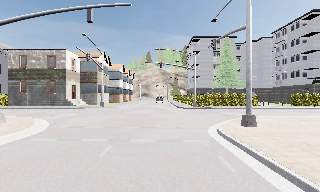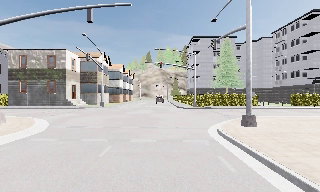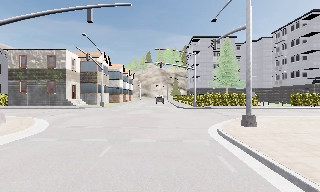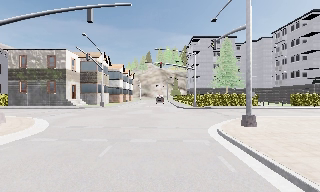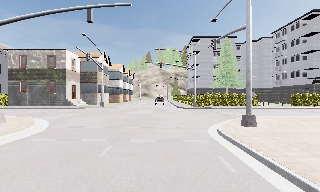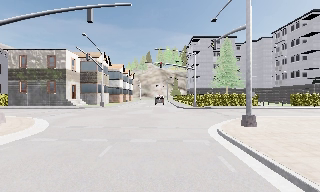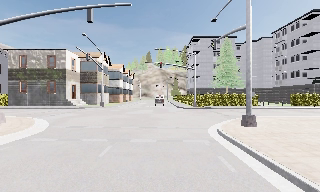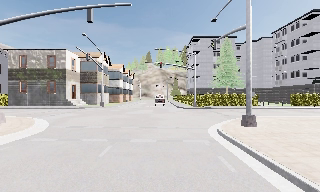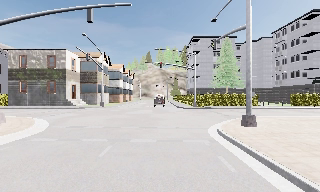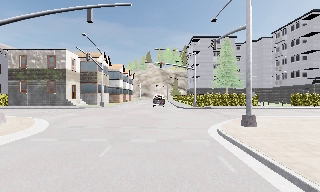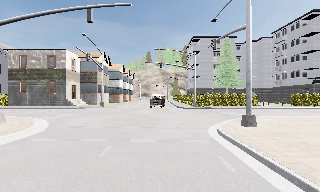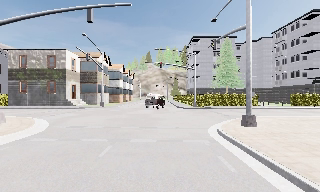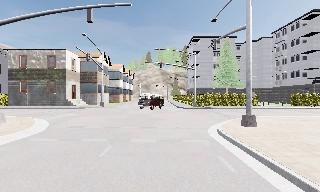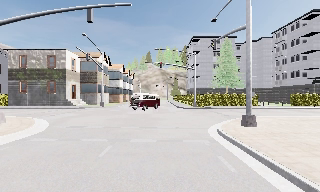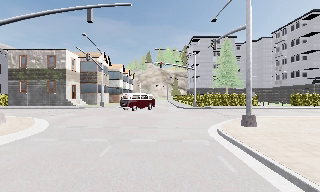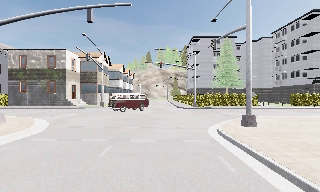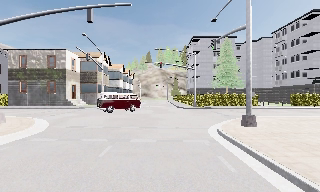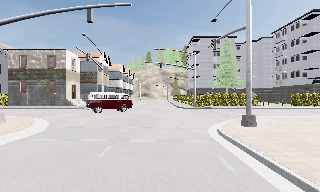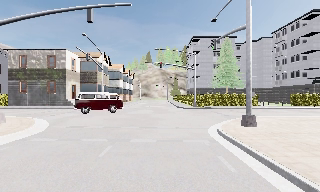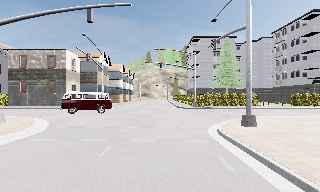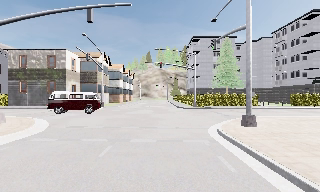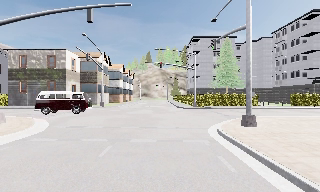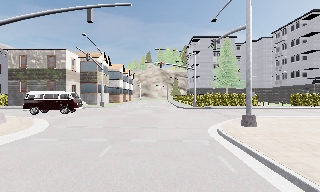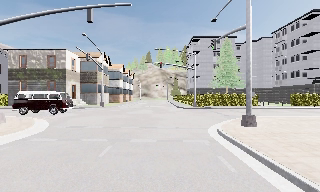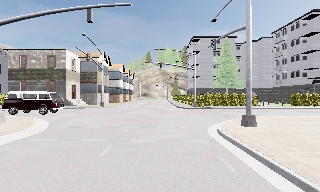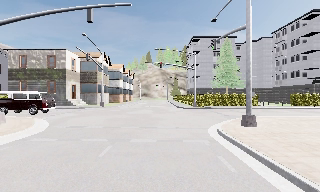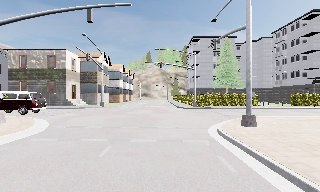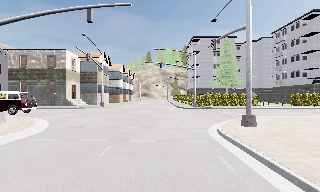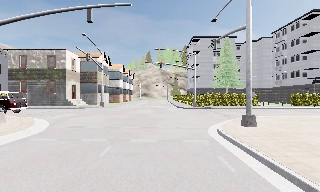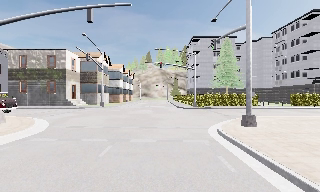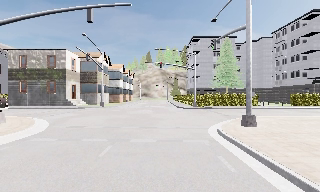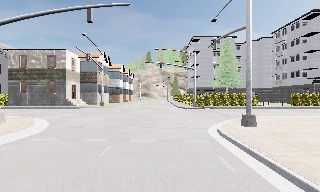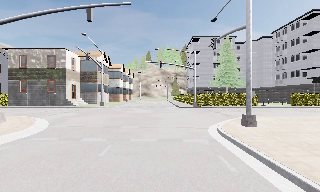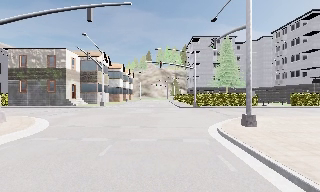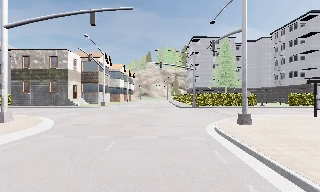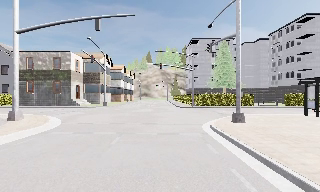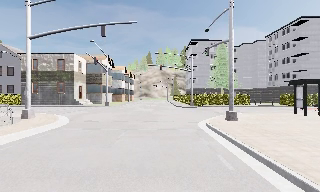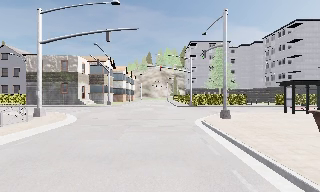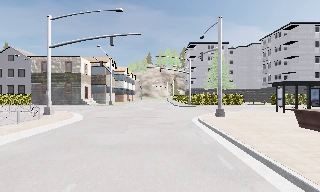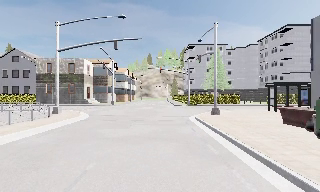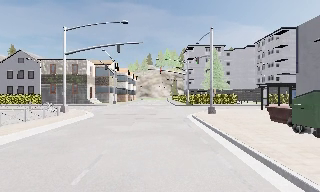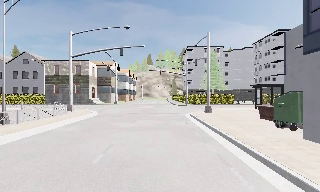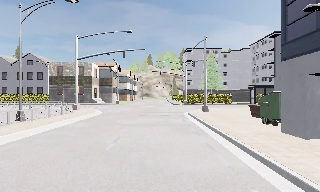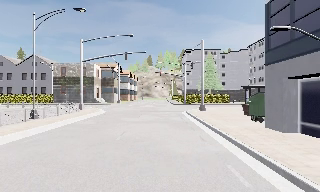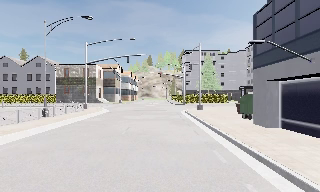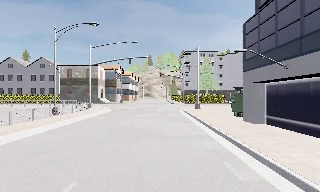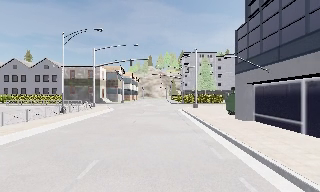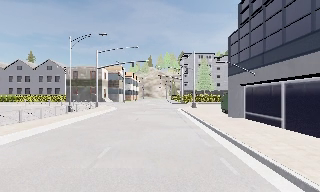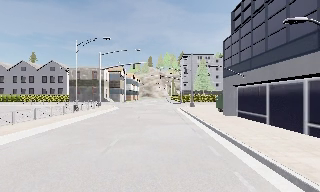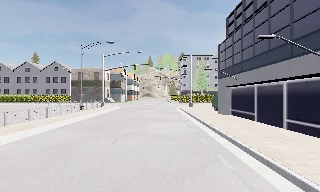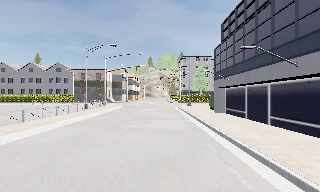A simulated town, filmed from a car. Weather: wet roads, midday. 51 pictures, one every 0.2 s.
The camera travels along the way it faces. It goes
backward.
0.0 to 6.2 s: The camera keeps its place and its aim.
6.2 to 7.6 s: The camera travels backward, about 4 m, so what stands in front gets smaller. It gains speed.
7.6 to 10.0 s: The camera travels backward, about 13 m, so what stands in front gets smaller.
The film runs backward here.
